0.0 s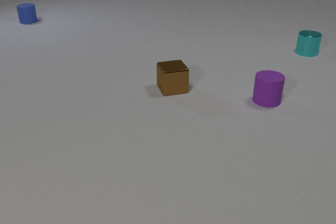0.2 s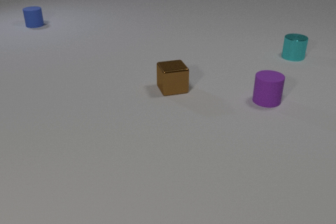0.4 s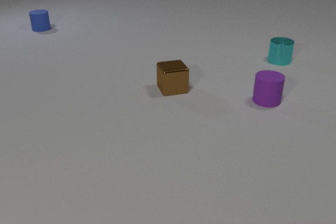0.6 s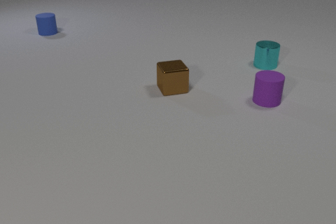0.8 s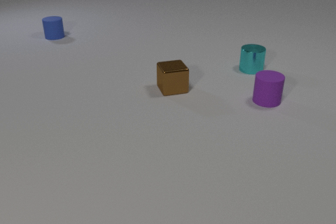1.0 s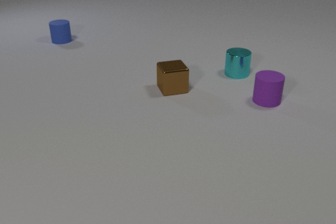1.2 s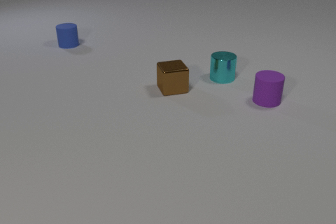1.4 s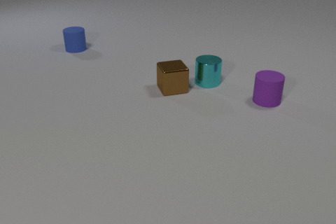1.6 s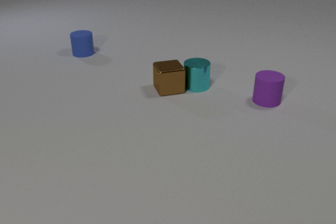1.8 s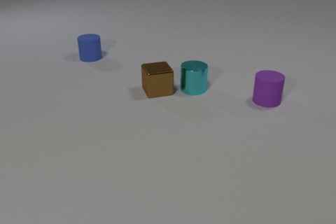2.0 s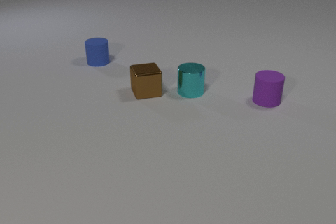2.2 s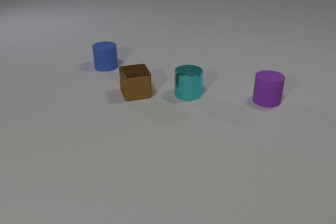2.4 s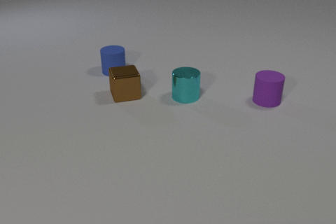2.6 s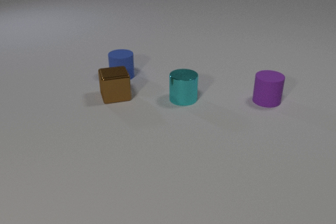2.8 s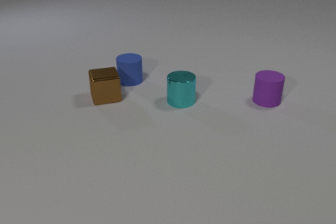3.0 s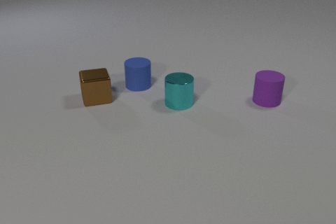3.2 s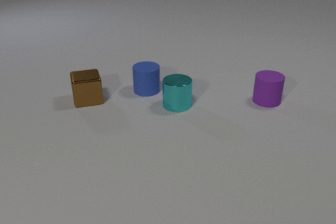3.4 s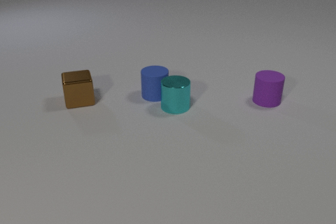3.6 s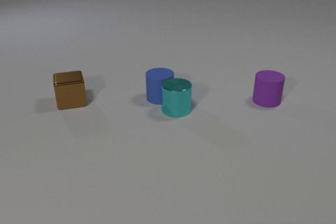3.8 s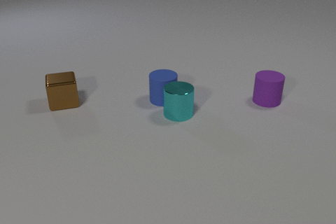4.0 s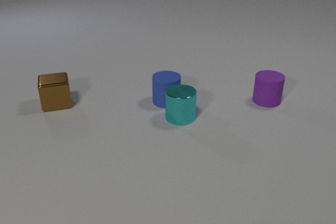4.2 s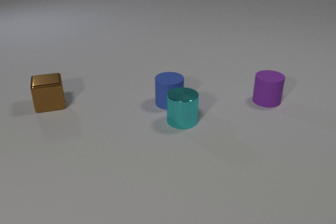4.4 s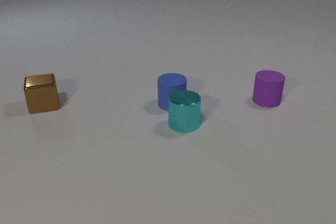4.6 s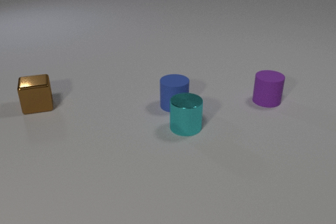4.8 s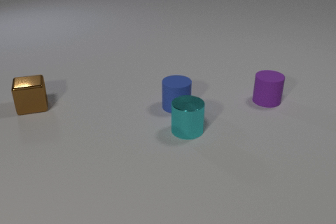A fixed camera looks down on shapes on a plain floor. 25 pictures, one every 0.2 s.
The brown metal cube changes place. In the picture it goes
to the left.
The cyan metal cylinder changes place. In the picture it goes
toward the camera.
0.0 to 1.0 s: The cyan metal cylinder slides toward the camera and to the left. The blue rubber cylinder slides toward the camera and to the right.
1.0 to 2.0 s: The cyan metal cylinder slides toward the camera and to the left. The brown metal cube slides to the left. The blue rubber cylinder slides toward the camera and to the right. The cyan metal cylinder and the brown metal cube collide.
2.0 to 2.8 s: The cyan metal cylinder slides toward the camera and to the left. The brown metal cube slides to the left. The blue rubber cylinder slides toward the camera and to the right.
2.8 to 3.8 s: The cyan metal cylinder slides toward the camera. The brown metal cube slides to the left. The blue rubber cylinder slides toward the camera and to the right. The cyan metal cylinder and the blue rubber cylinder collide.
3.8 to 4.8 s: The cyan metal cylinder slides toward the camera. The brown metal cube slides to the left. The blue rubber cylinder slides toward the camera and to the right.
What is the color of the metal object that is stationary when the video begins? brown.
Are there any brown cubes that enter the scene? no.
How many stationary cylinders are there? 1.
